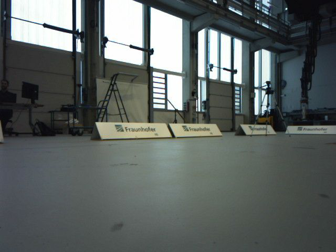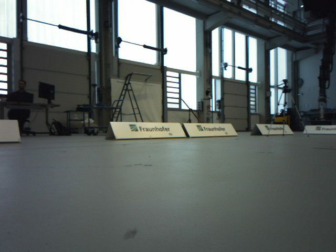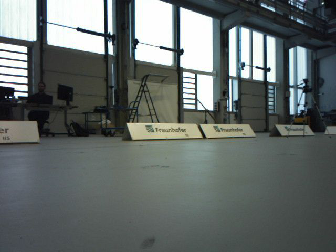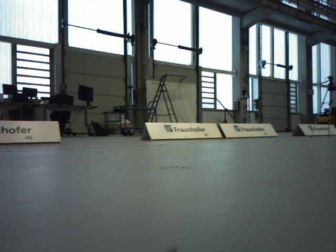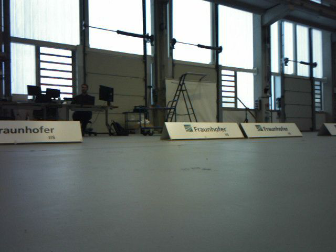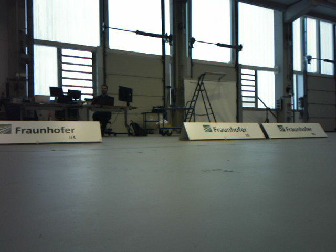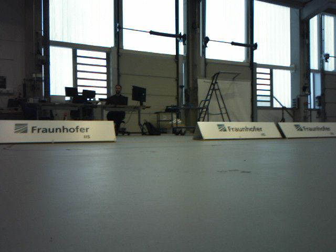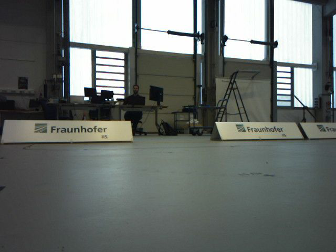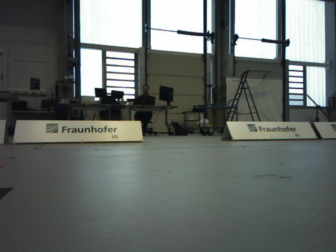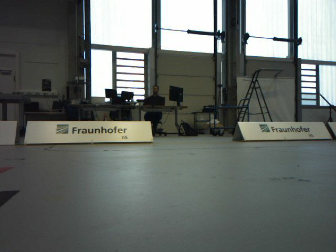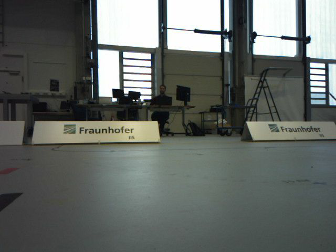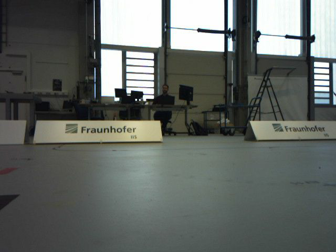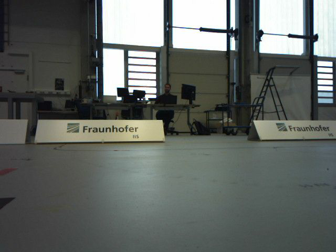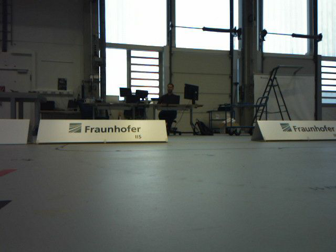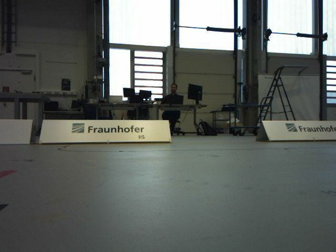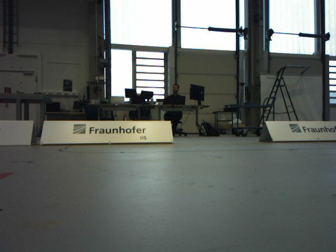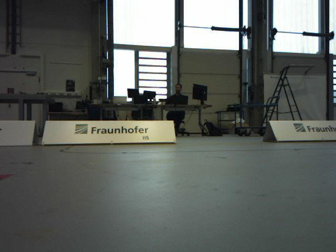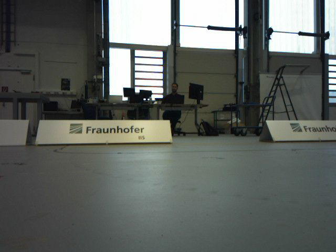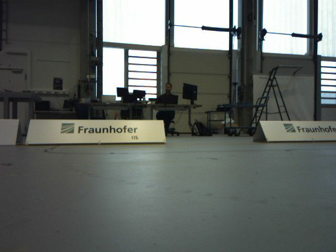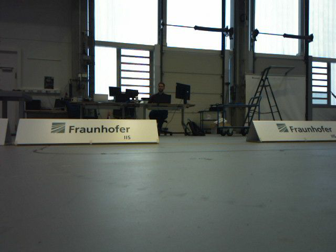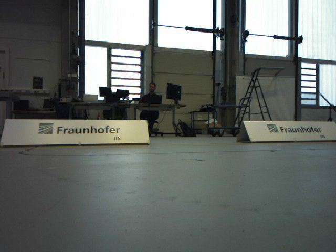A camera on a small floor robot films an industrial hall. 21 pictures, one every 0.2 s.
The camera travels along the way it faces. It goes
forward.
0.0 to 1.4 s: The camera pans to its left, which is counterclockwise from overhead, by about 20 degrees. It travels forward, about 0.3 m, so what stands in front looms larger.
1.4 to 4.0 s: The camera travels forward, about 0.5 m, so what stands in front looms larger.
The film runs forward here.
